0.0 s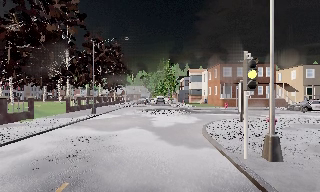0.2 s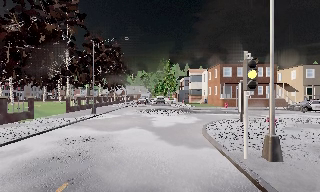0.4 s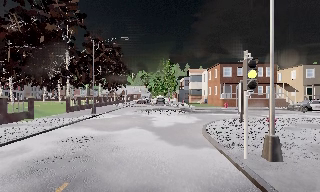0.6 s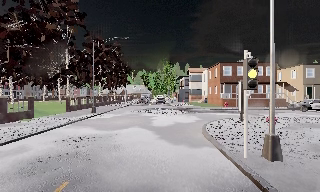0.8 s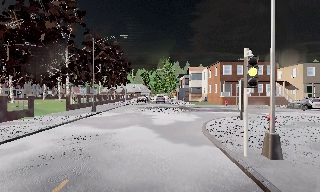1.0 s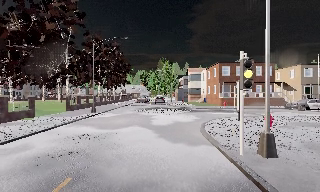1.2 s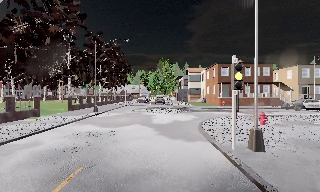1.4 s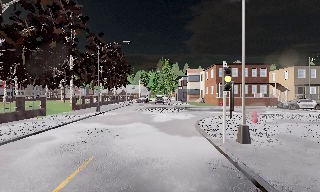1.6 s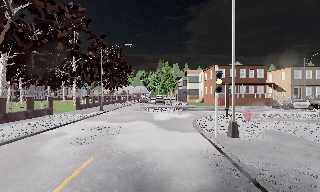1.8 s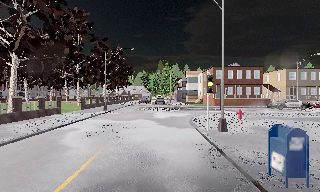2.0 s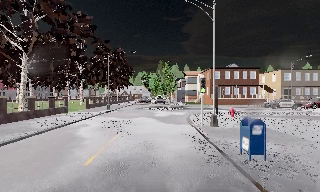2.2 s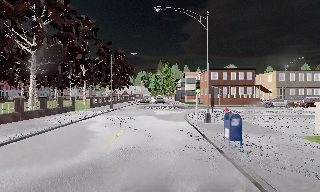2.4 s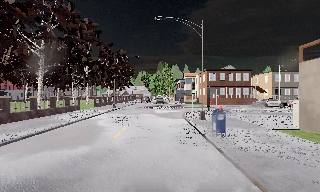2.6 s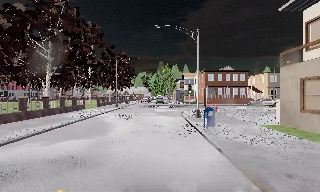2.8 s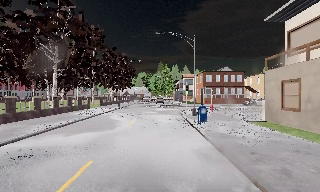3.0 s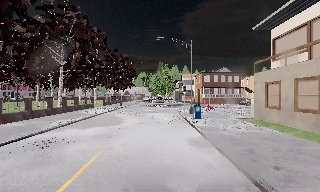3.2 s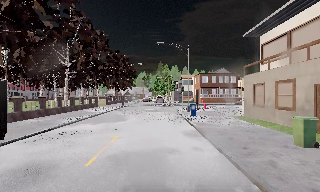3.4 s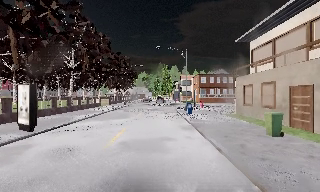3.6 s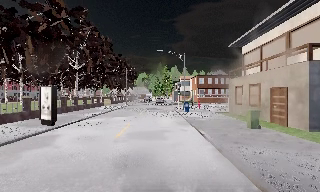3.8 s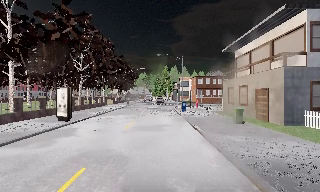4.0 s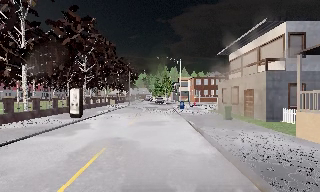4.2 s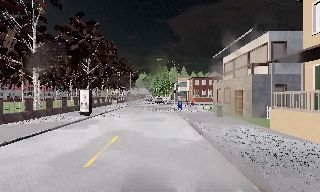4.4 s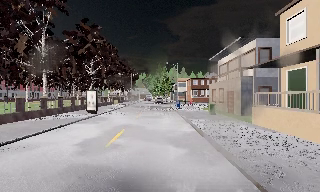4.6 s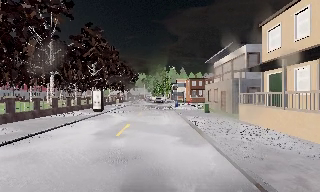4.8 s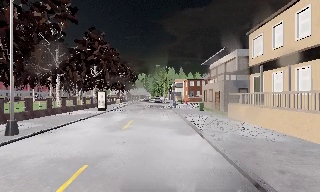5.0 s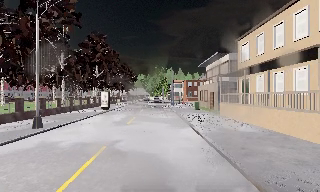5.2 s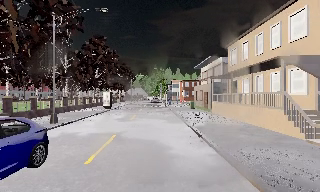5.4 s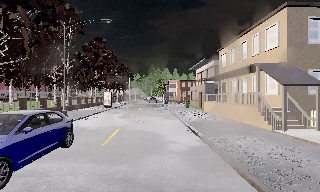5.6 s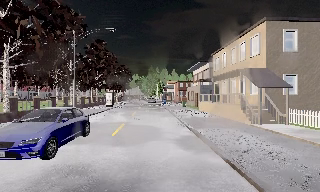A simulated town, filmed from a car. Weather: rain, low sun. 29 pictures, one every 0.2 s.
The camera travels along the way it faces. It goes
backward.
0.0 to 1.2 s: The camera travels backward, about 0.5 m, so what stands in front gets smaller. It gains speed.
1.2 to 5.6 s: The camera travels backward, about 35 m, so what stands in front gets smaller.
The film runs backward here.
